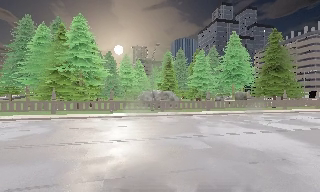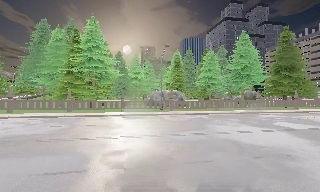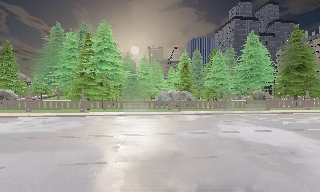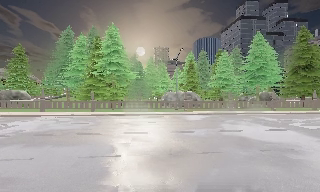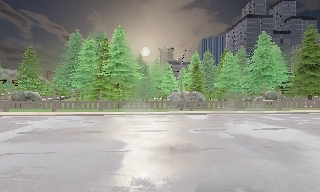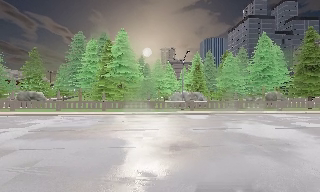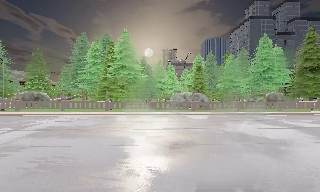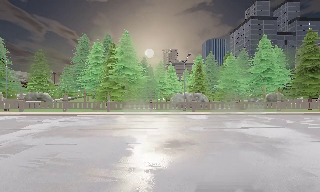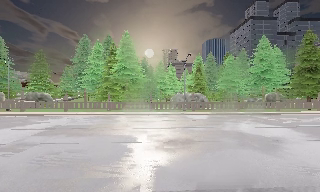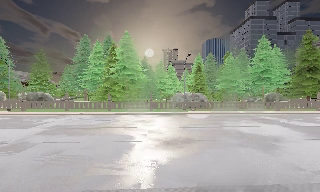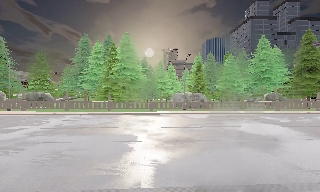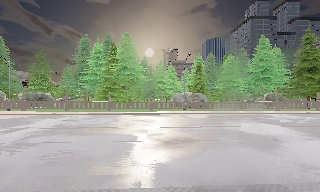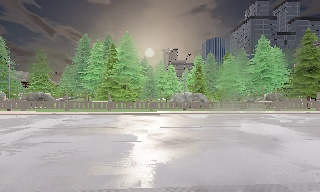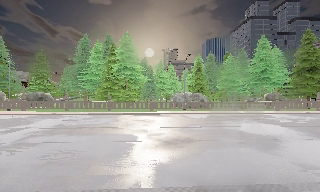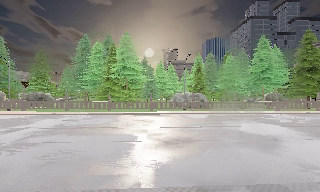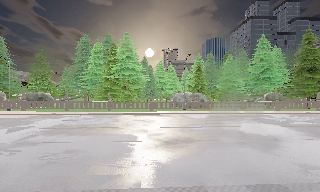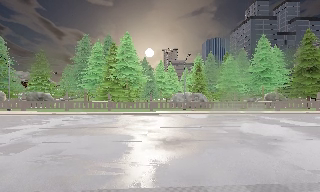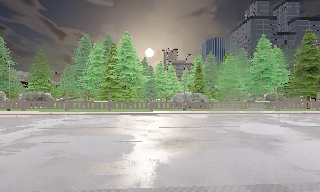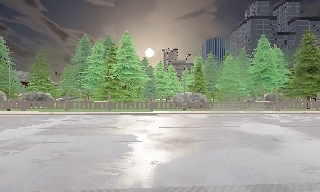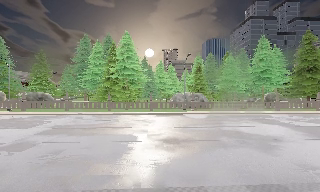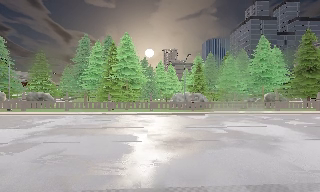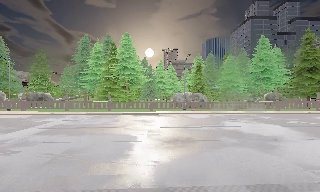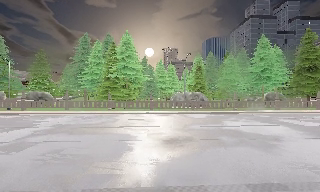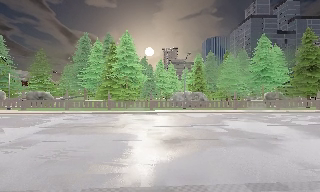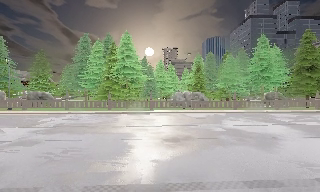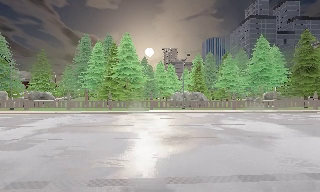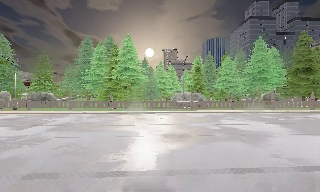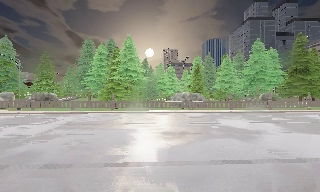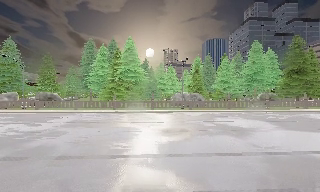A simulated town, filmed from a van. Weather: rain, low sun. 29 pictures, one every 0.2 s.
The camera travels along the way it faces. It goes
backward.
0.0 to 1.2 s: The camera pans to its left, which is counterclockwise from overhead, by about 10 degrees. It travels backward, about 3 m, so what stands in front gets smaller.
1.2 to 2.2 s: The camera travels backward, about 0.5 m, so what stands in front gets smaller. It loses speed.
2.2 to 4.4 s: The camera keeps its place and its aim.
4.4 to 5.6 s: The camera travels backward, about 2.5 m, so what stands in front gets smaller. It gains speed.
The film runs backward here.
